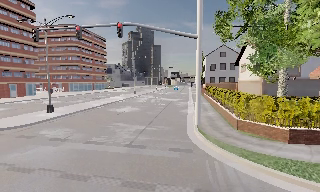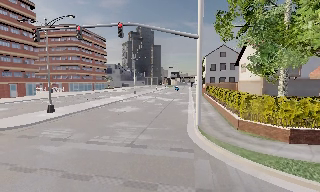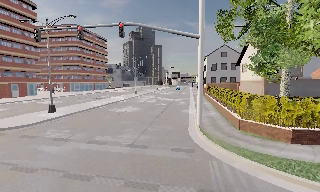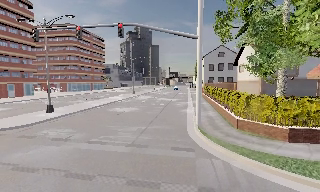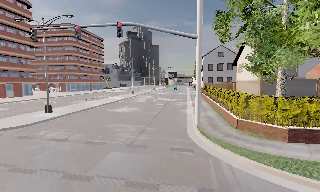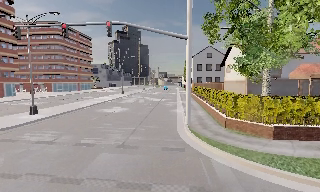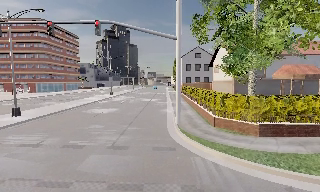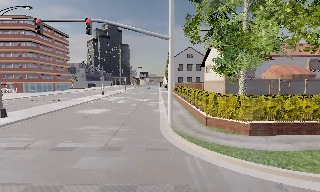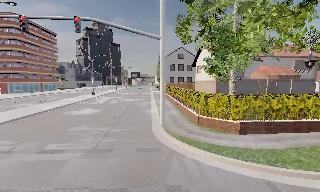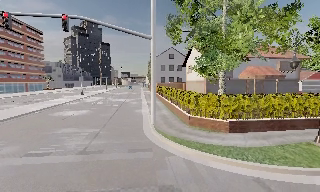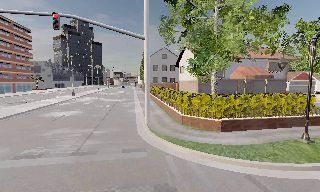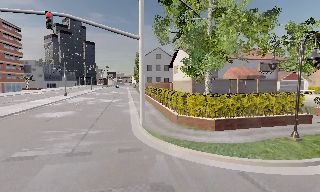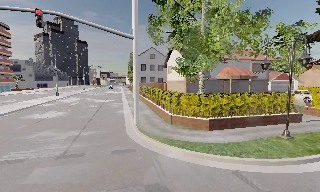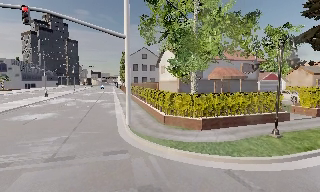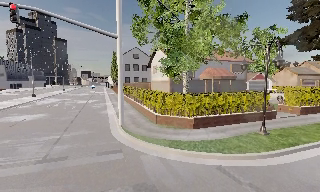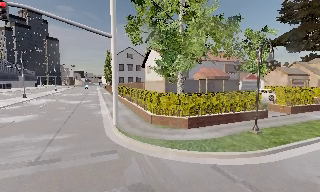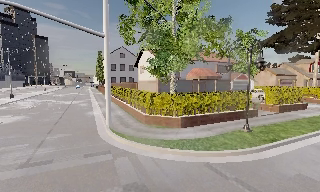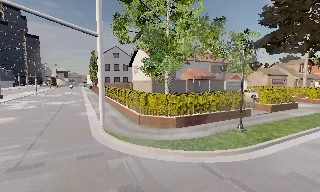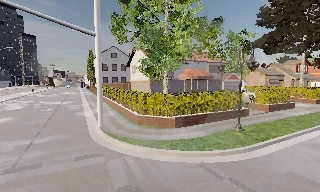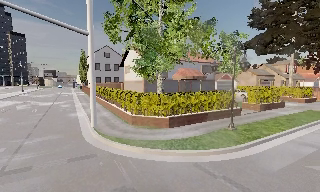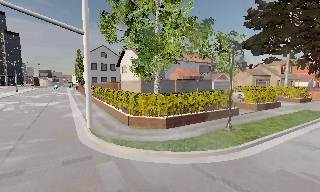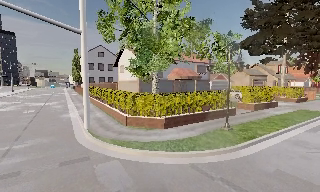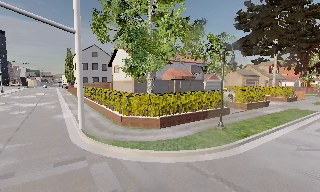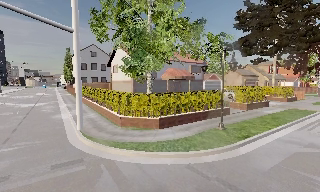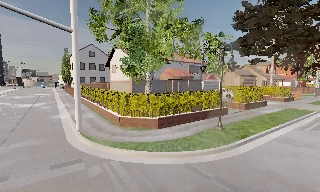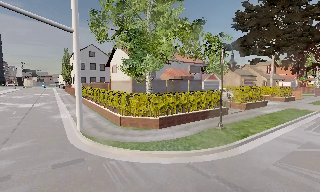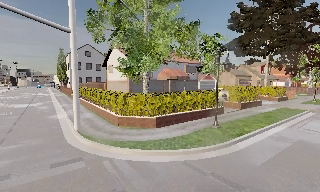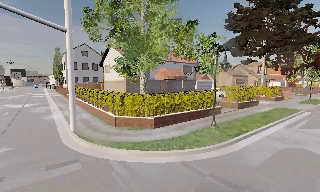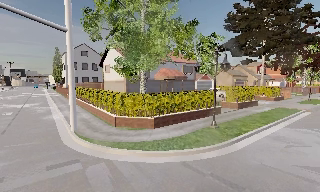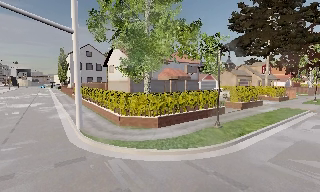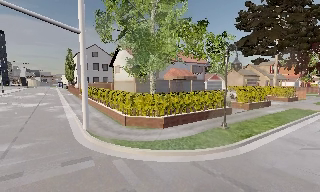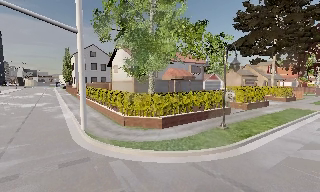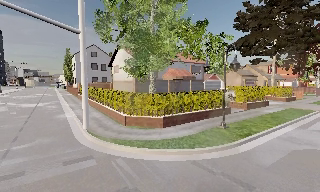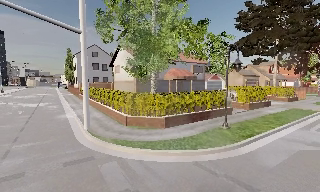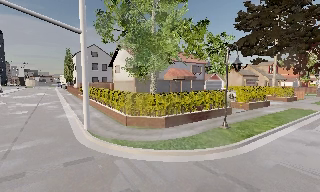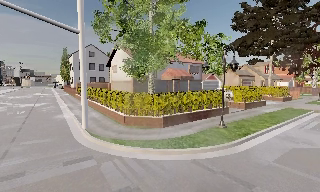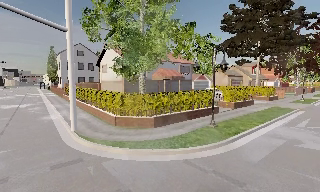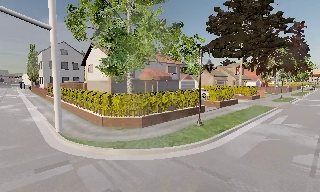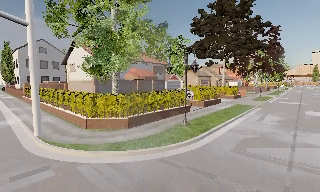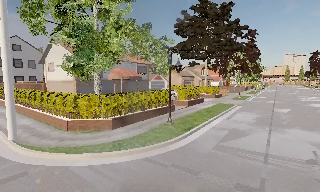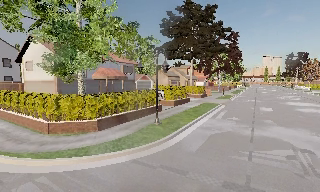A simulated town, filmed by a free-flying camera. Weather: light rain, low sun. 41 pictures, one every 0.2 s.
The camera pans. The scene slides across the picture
to the left.
The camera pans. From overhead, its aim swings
clockwise.
0.0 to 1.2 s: The camera shifts only a little, or ends up much as it began.
1.2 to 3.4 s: The camera pans to its right, which is clockwise from overhead, by about 30 degrees.
3.4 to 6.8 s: The camera shifts only a little, or ends up much as it began.
6.8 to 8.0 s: The camera pans to its right, which is clockwise from overhead, by about 25 degrees.
The film runs forward here.
